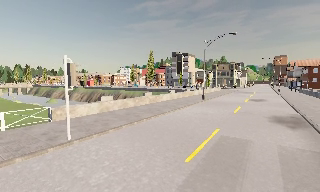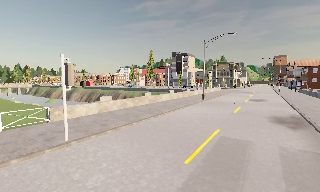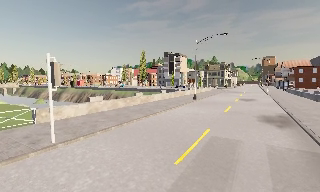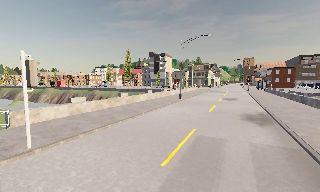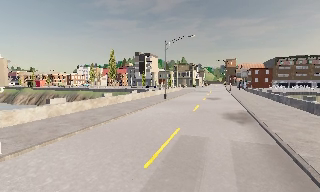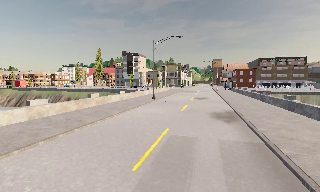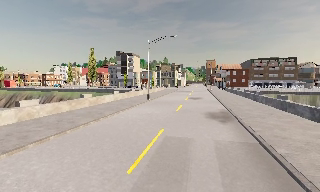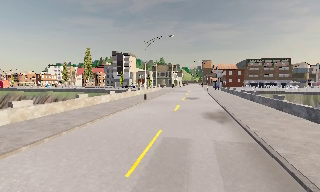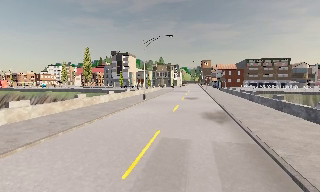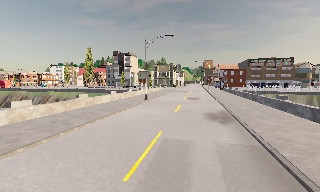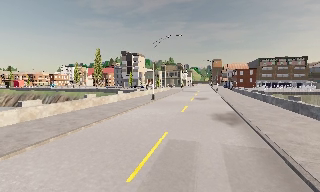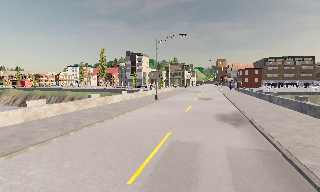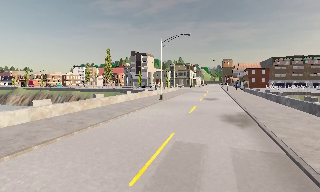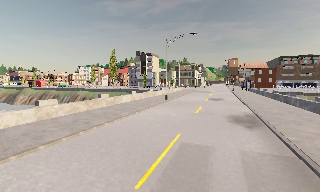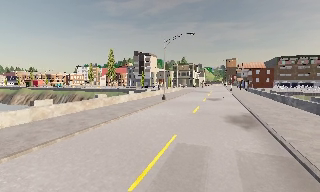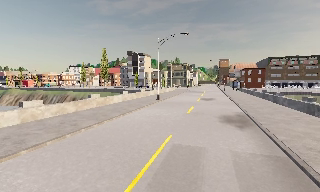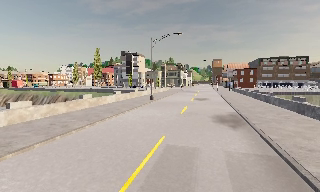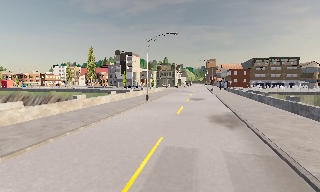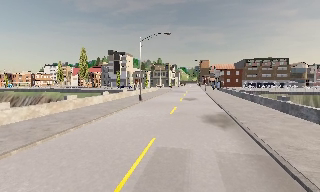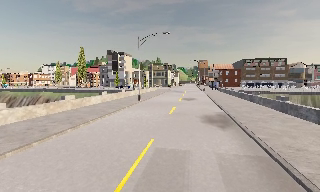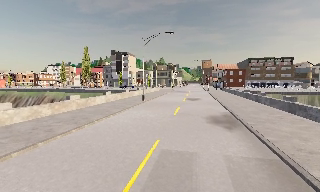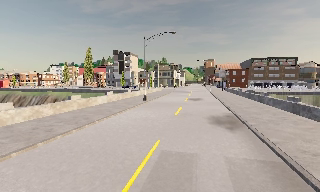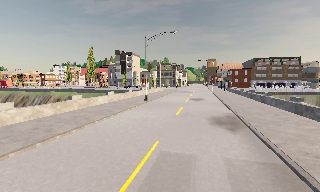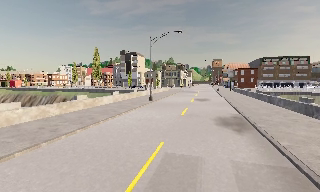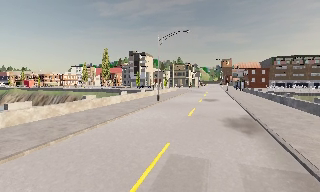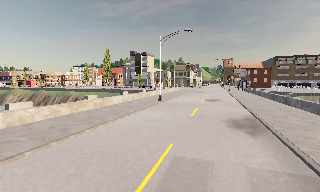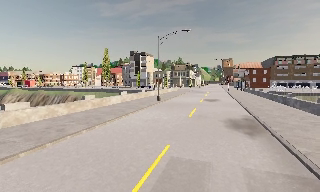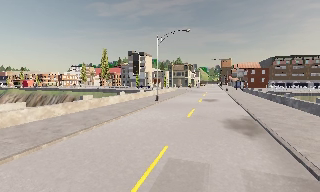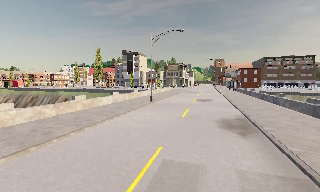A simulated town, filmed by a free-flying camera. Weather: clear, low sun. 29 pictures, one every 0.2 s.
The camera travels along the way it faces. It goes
forward.
0.0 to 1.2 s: The camera swings to its right by about 20 degrees, and the scene slides to the left. It travels forward, about 0.5 m, so what stands in front looms larger.
1.2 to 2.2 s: The camera shifts only a little, or ends up much as it began.
2.2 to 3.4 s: The camera travels forward, about 0.5 m, so what stands in front looms larger.
3.4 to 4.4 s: The camera shifts only a little, or ends up much as it began.
4.4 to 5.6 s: The camera travels forward, about 0.5 m, so what stands in front looms larger.
The film runs forward here.
